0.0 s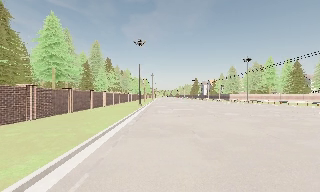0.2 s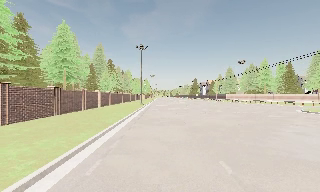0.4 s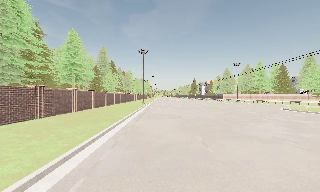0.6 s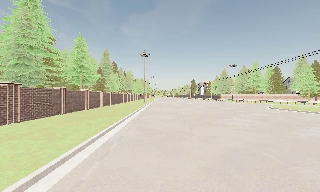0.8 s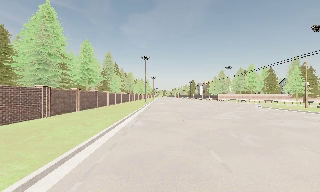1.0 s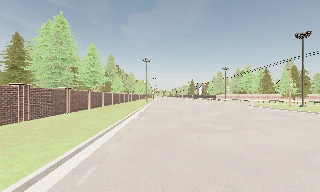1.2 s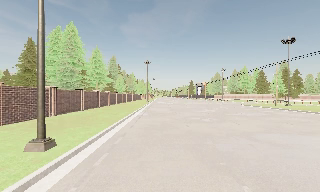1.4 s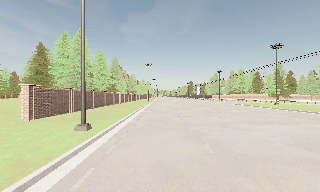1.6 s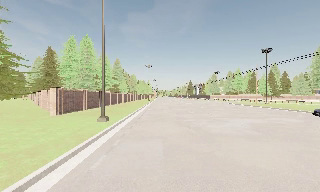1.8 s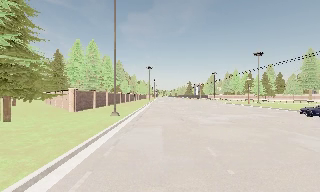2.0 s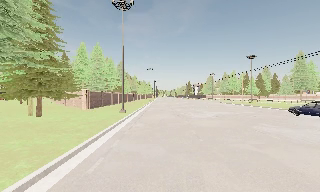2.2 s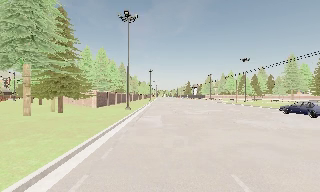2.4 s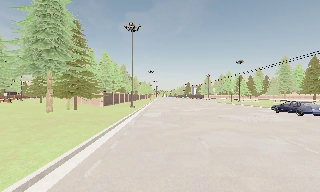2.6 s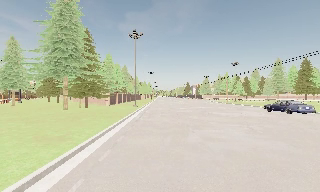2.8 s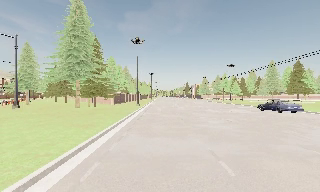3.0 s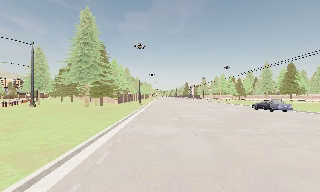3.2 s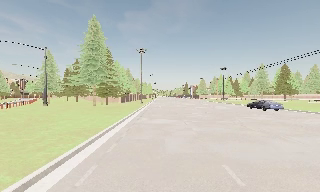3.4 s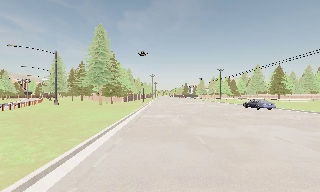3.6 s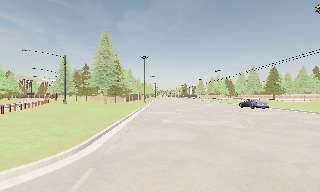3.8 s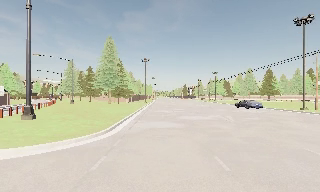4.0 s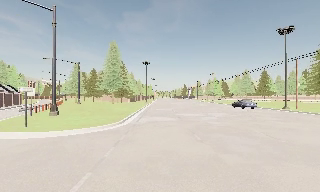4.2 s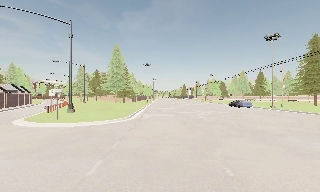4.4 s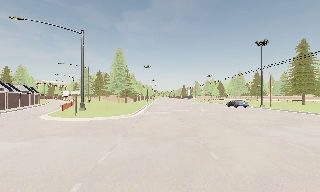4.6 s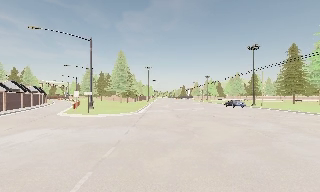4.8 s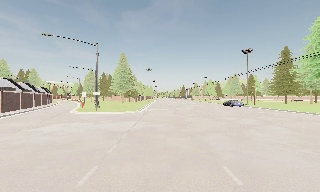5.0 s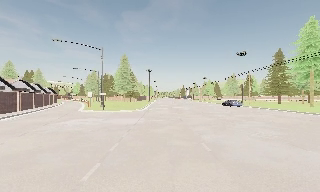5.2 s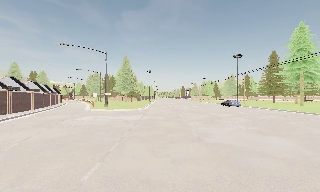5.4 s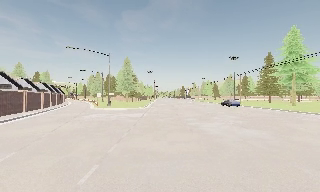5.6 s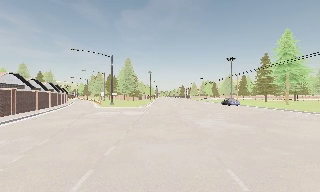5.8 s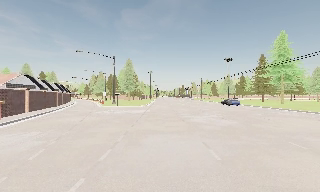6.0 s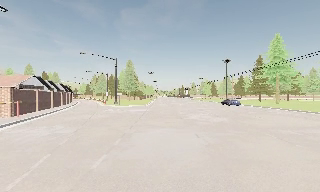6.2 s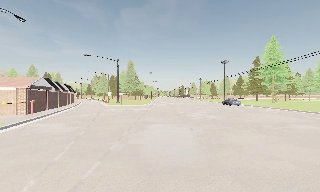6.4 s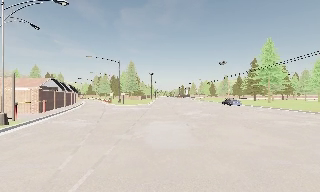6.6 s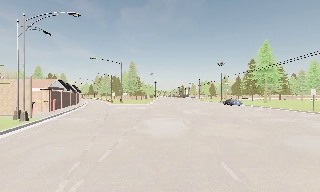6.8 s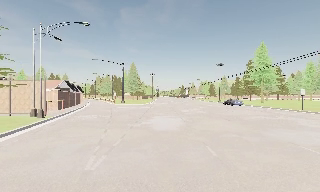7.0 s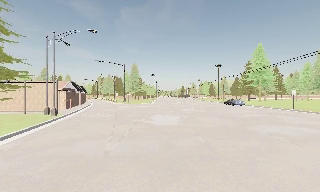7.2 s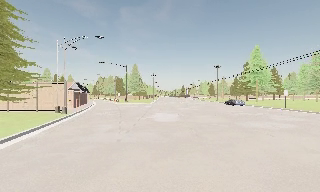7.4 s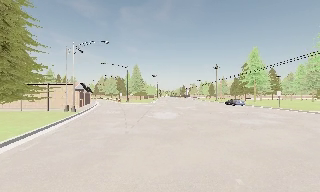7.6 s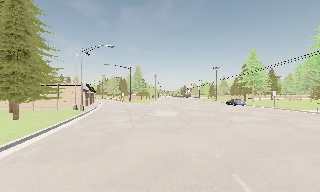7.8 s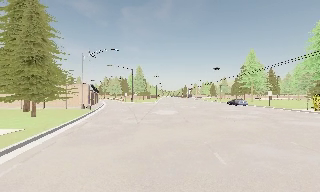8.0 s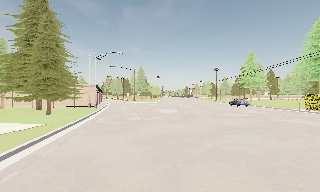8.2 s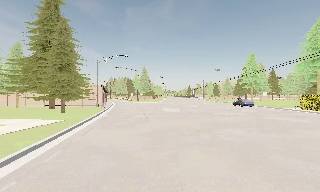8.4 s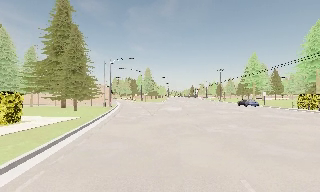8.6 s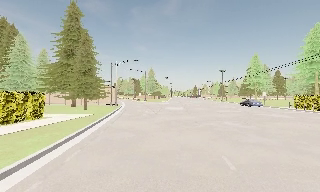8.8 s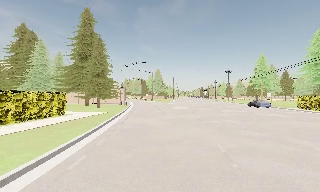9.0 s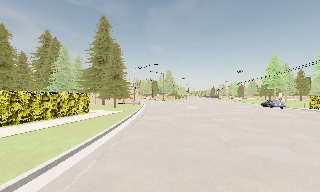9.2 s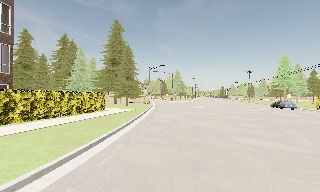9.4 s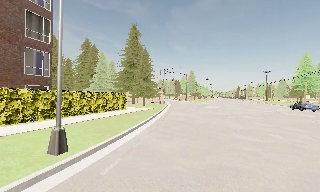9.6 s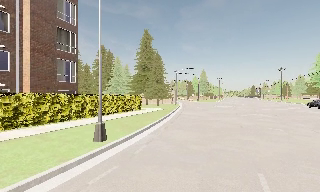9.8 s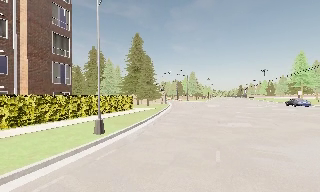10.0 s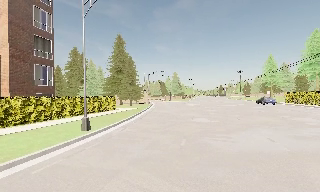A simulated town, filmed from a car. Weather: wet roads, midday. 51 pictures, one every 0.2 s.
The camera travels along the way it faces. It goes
backward.
0.0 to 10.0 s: The camera pans to its left, which is counterclockwise from overhead, by about 15 degrees. It travels backward, about 110 m, so what stands in front gets smaller. It loses speed.
The film runs backward here.
